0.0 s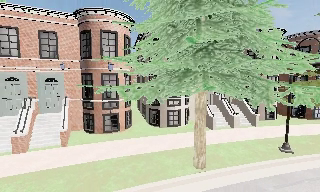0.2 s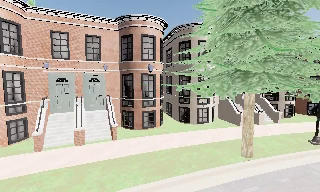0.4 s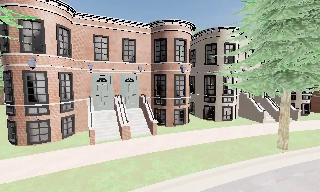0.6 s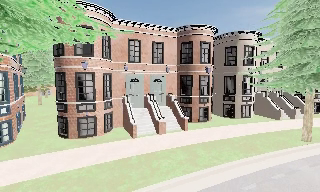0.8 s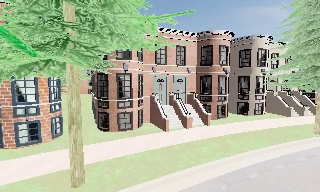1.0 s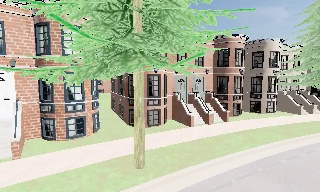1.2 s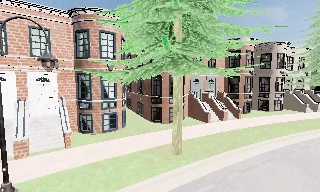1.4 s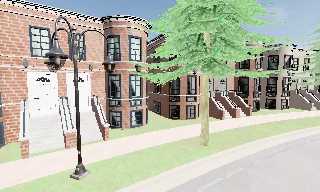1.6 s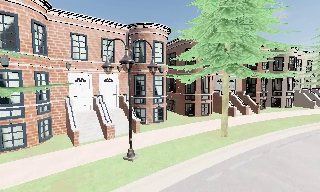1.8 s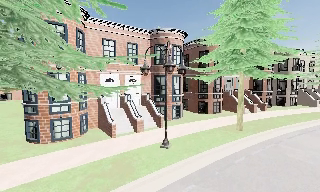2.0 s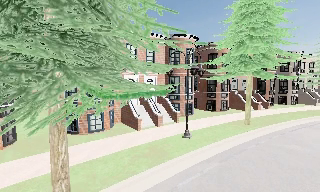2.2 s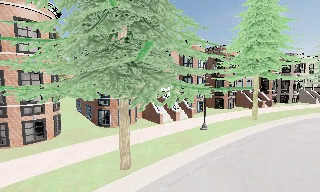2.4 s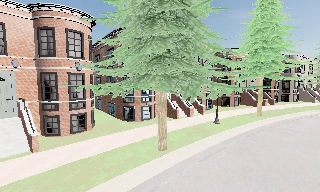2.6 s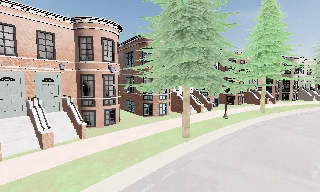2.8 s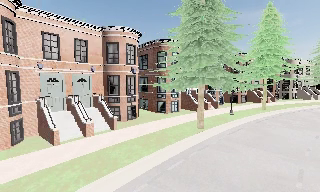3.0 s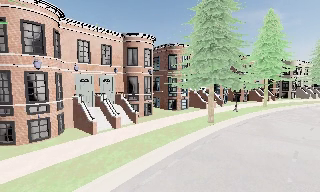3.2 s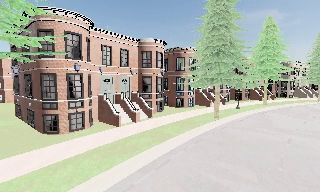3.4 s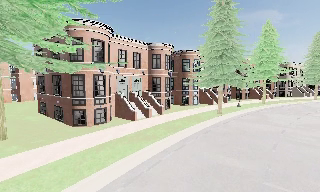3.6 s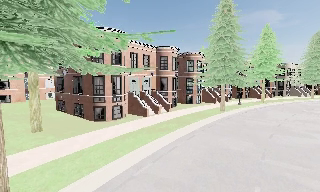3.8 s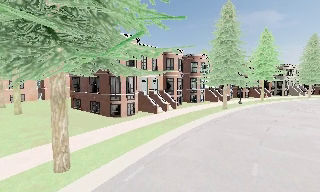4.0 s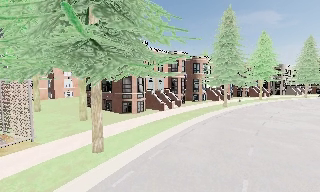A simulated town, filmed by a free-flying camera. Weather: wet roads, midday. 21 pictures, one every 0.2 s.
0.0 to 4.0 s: The camera travels to its left and backward, about 35 m, so close, fixed things drift to the right.
The film runs forward here.
